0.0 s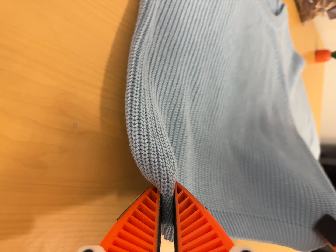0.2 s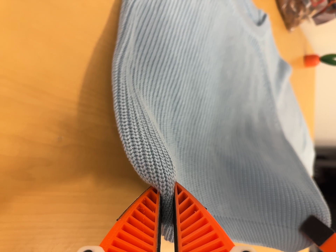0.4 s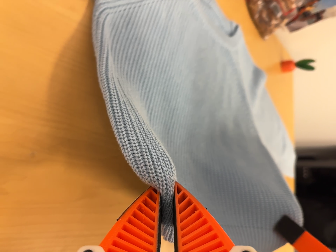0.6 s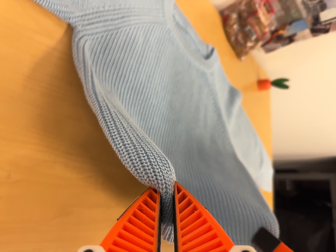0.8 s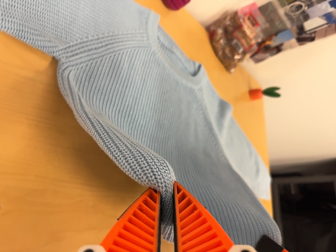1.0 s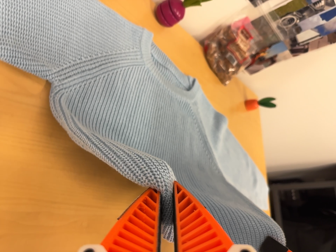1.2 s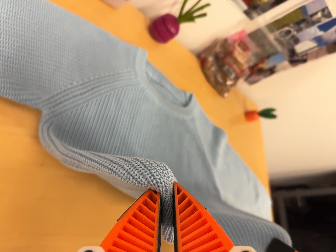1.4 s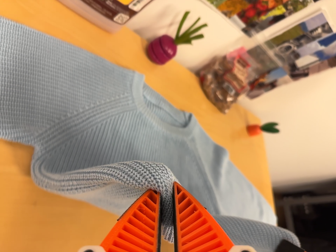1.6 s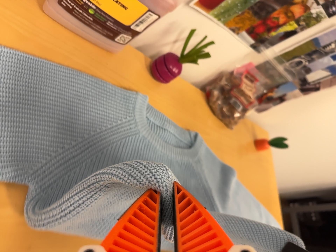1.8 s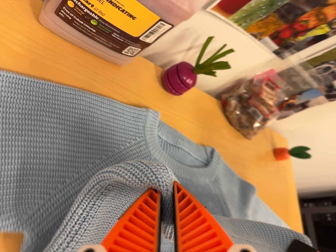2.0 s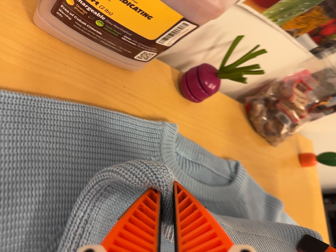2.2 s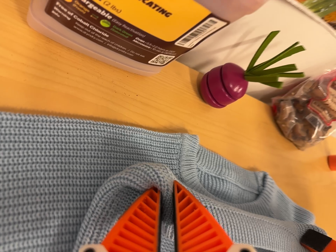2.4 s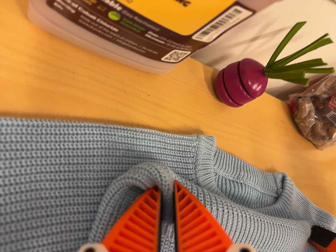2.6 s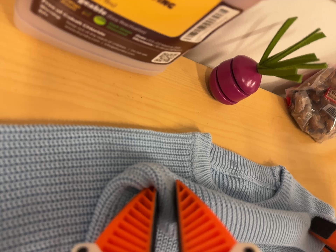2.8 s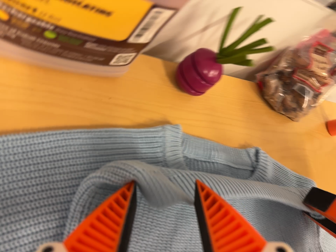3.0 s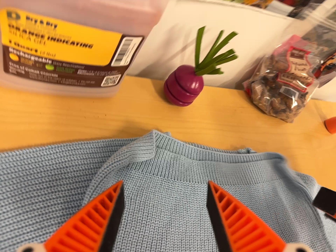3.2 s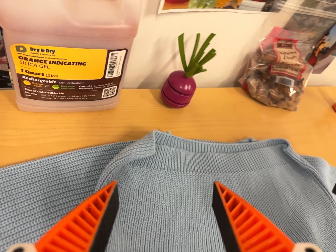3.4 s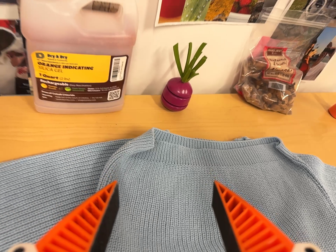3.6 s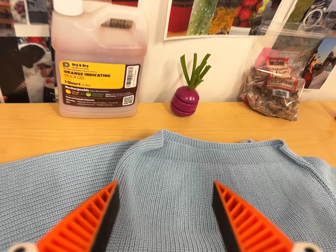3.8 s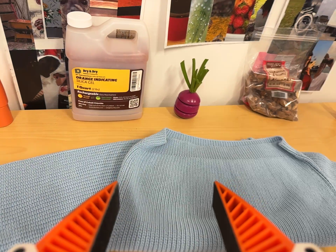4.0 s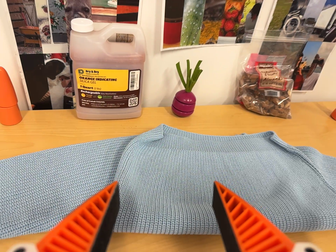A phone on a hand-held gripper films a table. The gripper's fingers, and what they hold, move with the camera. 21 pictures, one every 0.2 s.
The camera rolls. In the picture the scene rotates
counterclockwise.
0.0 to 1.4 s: The camera travels to its right, toward the top of its view and backward, about 16 cm, so close, fixed things drift to the left. Its aim tips toward the top of its view by about 15 degrees, and the scene shifts downward. It rolls about its line of sight by about 10 degrees, and the scene rotates counterclockwise.
1.4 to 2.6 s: The camera pans to its left by about 10 degrees. It travels forward and toward the top of its view, about 24 cm, so what stands in front looms larger.
2.6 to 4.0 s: The camera pans to its left by about 20 degrees. It travels backward, toward the bottom of its view and to its right, about 32 cm, so what stands in front gets smaller. Its aim tips toward the top of its view by about 25 degrees. It rolls about its line of sight by about 25 degrees, and the scene rotates counterclockwise.
The film runs forward here.
